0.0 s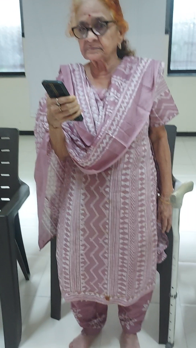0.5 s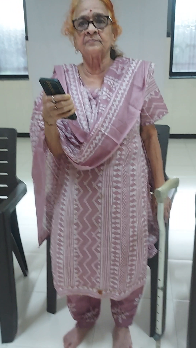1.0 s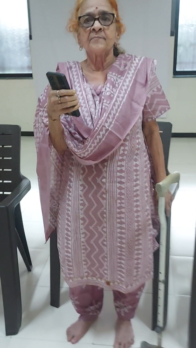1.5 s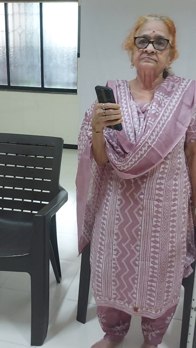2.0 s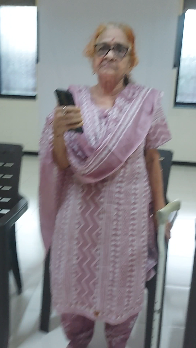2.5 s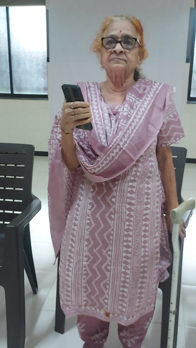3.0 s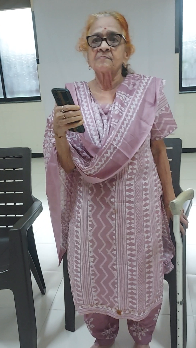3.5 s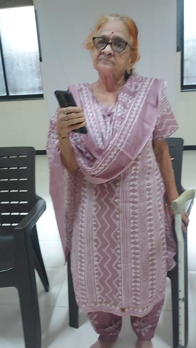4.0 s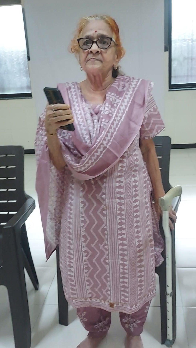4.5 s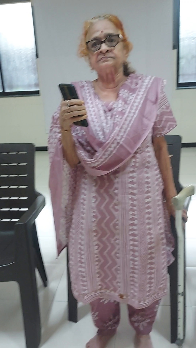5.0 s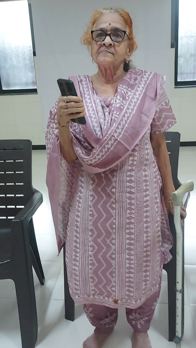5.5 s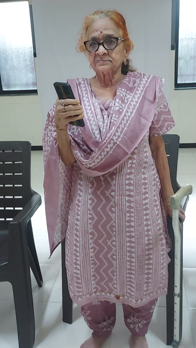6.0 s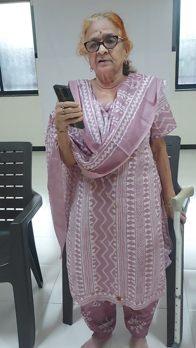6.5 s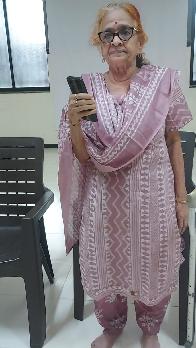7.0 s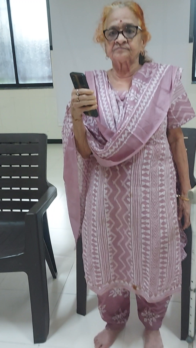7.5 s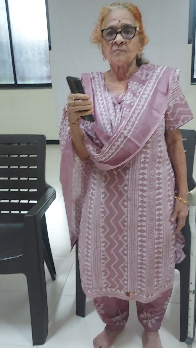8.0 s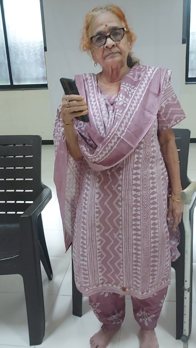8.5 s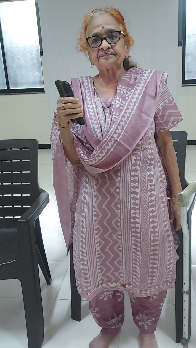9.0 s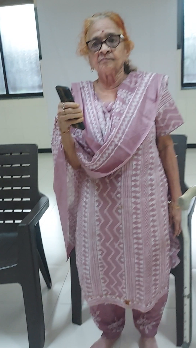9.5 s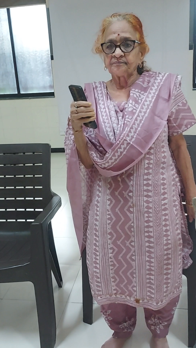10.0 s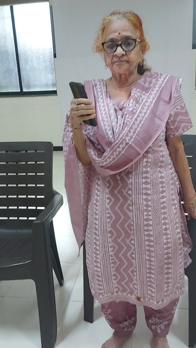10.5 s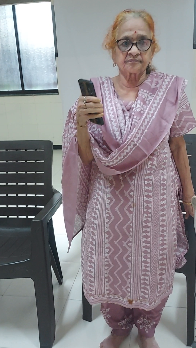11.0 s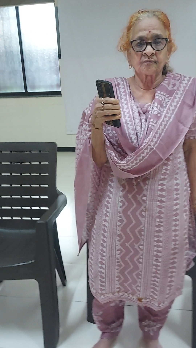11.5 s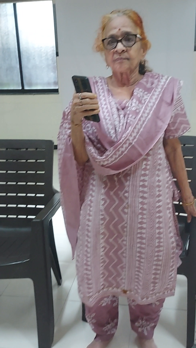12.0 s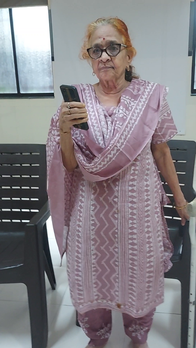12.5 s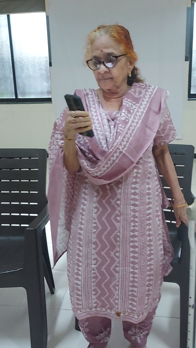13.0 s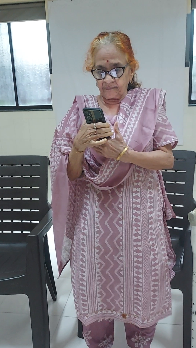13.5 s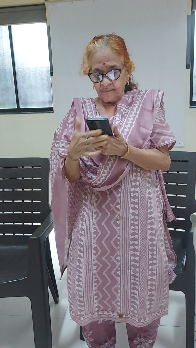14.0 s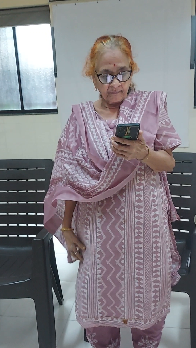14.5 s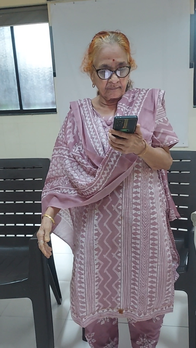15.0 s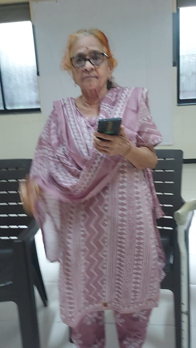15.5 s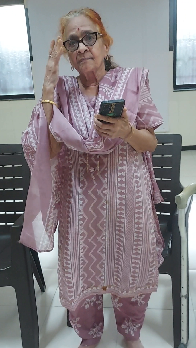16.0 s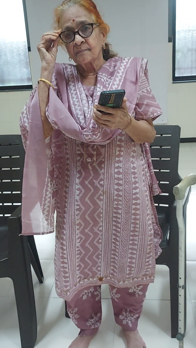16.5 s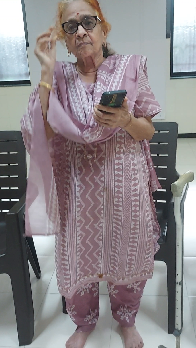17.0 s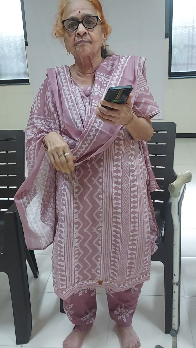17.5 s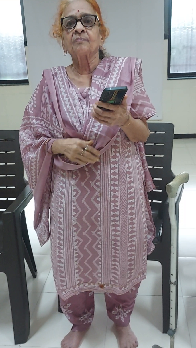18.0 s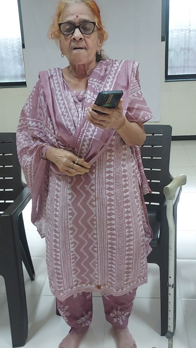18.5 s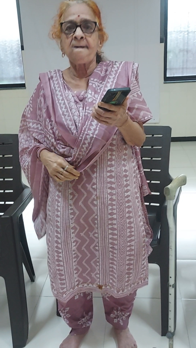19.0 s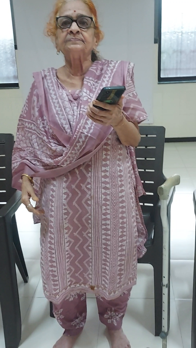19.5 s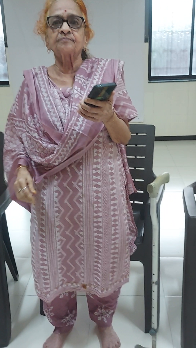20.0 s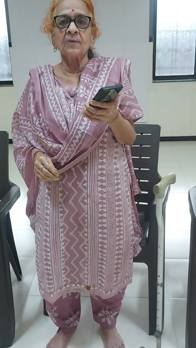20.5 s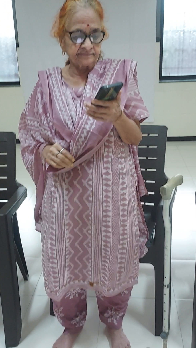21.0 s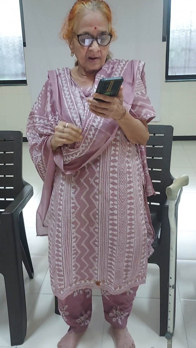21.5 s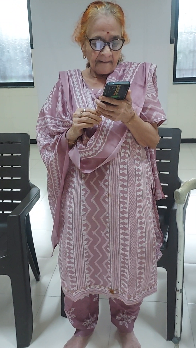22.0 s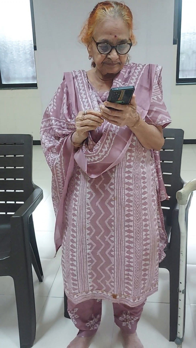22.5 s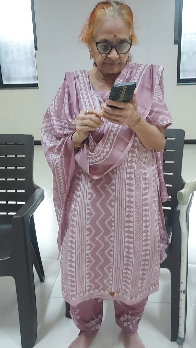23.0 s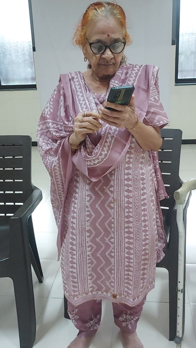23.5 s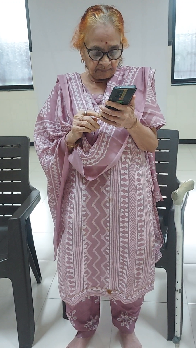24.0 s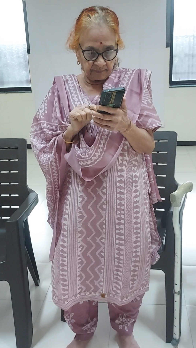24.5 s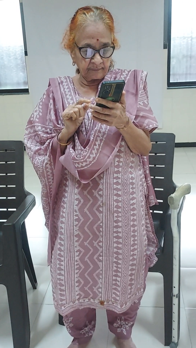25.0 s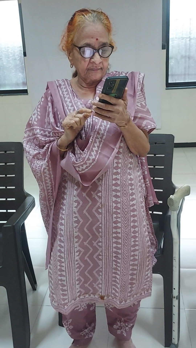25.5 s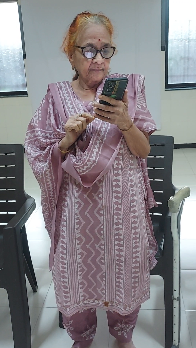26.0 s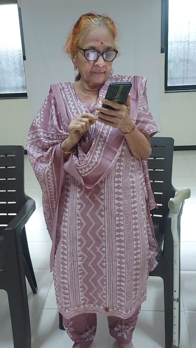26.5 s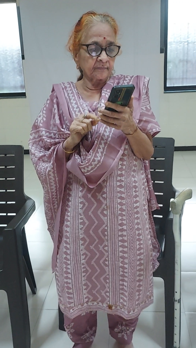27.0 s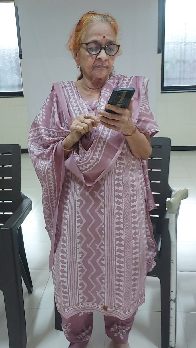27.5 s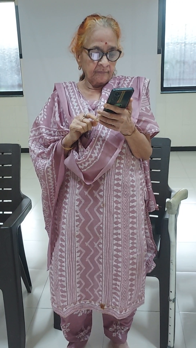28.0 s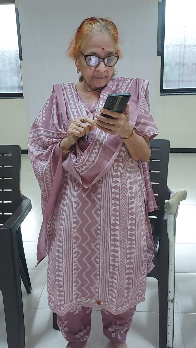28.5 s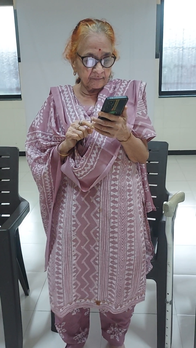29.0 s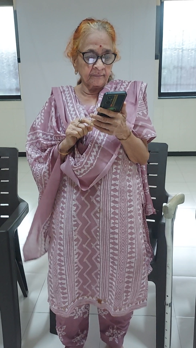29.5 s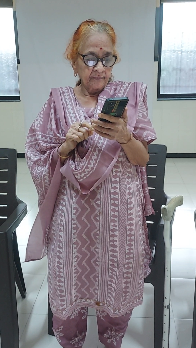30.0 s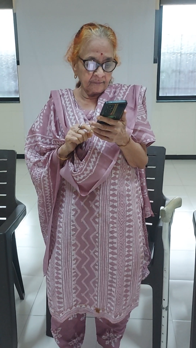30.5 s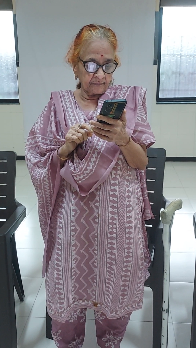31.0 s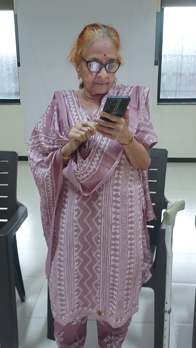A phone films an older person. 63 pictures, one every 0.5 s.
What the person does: Standing.
